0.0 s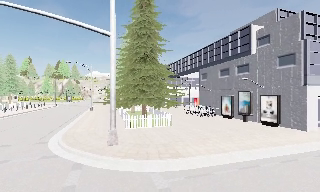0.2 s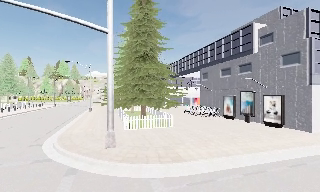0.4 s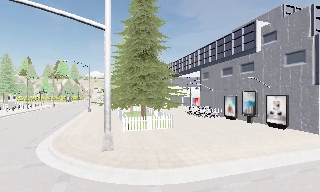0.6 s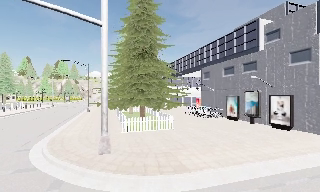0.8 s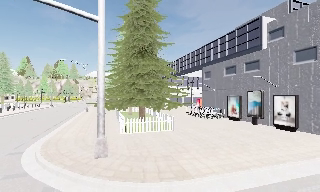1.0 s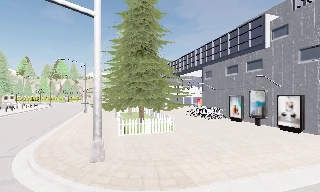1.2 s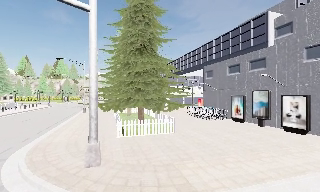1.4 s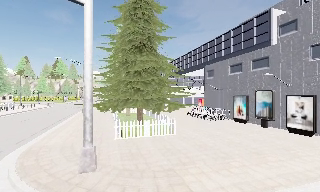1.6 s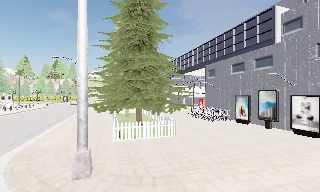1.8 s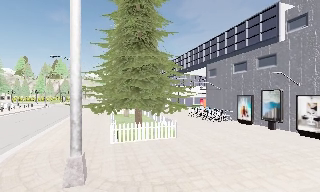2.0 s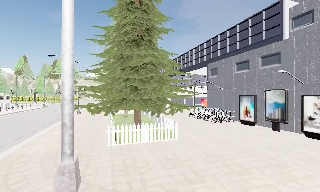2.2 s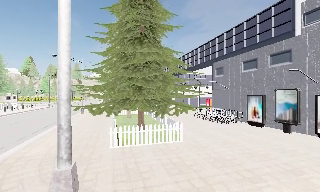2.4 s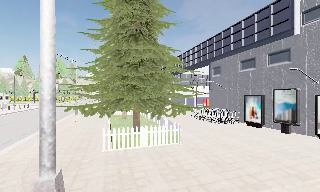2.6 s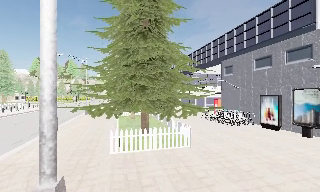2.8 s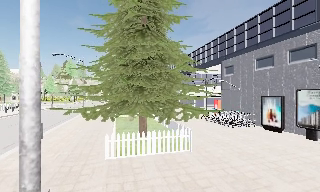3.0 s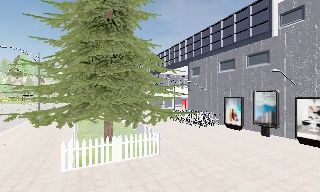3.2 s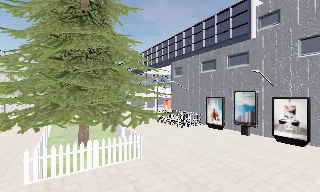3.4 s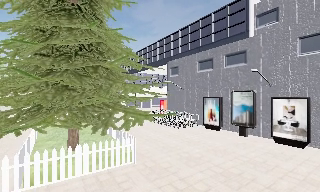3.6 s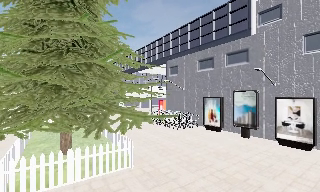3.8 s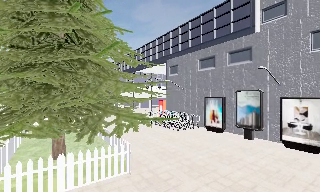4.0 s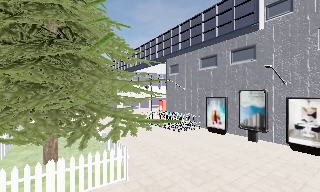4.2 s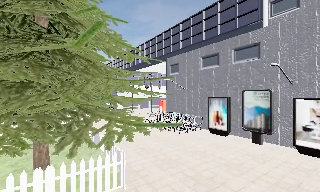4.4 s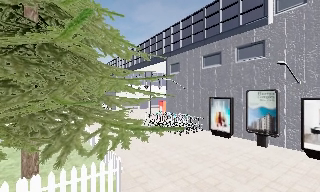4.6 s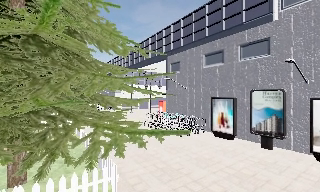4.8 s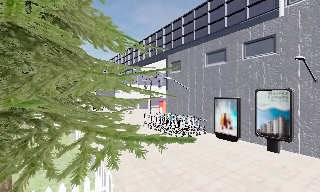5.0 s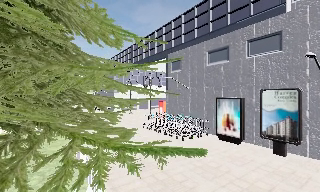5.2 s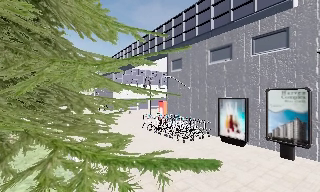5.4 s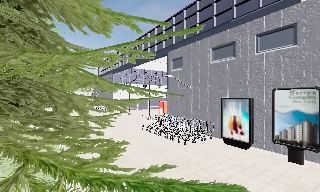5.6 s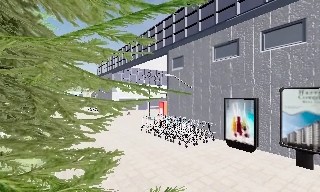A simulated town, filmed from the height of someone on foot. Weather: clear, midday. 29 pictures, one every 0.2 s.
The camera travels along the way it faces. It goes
forward.
0.0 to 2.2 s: The camera travels forward, about 4.5 m, so what stands in front looms larger.
2.2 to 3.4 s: The camera pans to its right, which is clockwise from overhead, by about 15 degrees. It travels forward, about 2.5 m, so what stands in front looms larger.
3.4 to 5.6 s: The camera travels forward, about 4.5 m, so what stands in front looms larger.
The film runs forward here.
